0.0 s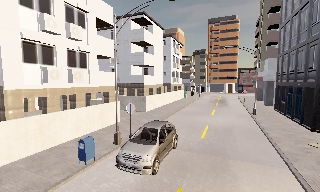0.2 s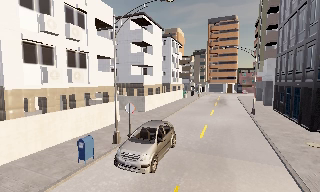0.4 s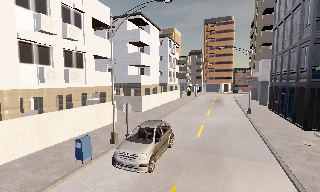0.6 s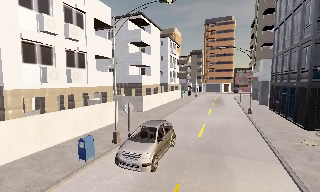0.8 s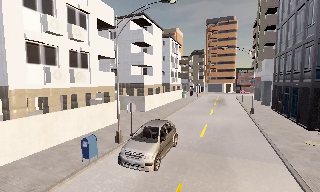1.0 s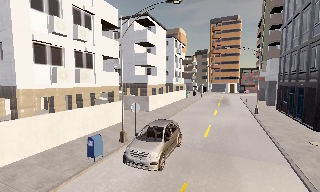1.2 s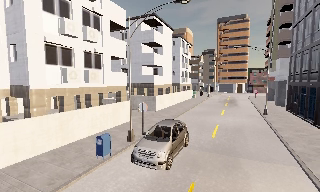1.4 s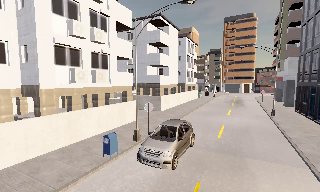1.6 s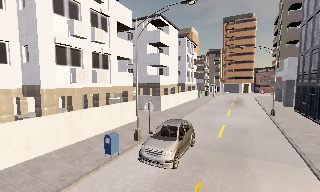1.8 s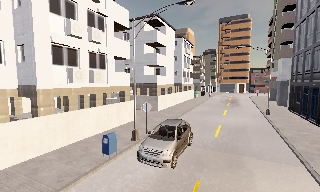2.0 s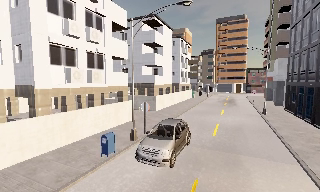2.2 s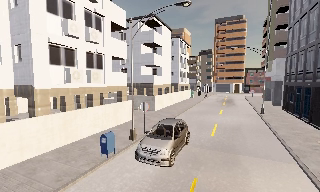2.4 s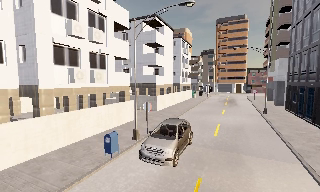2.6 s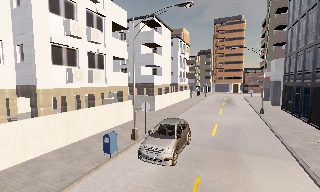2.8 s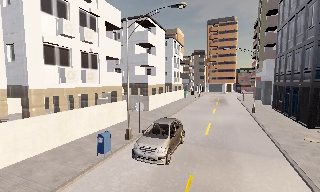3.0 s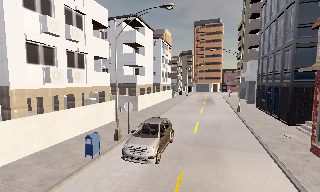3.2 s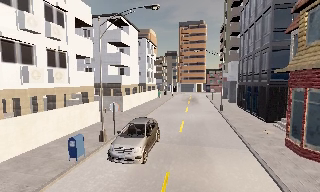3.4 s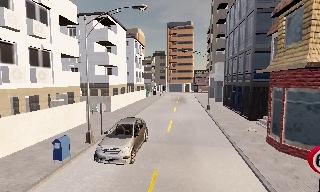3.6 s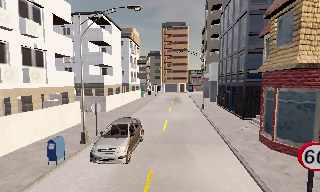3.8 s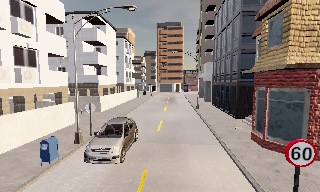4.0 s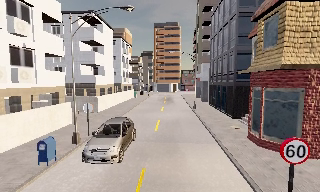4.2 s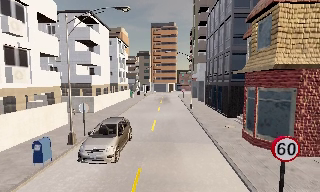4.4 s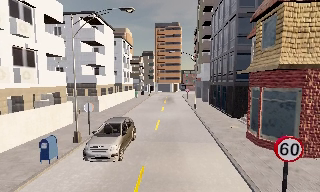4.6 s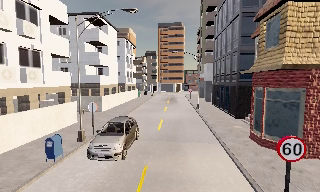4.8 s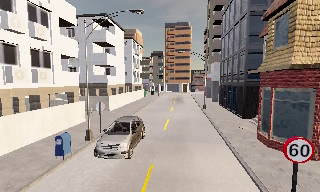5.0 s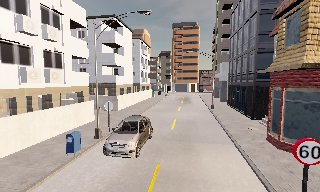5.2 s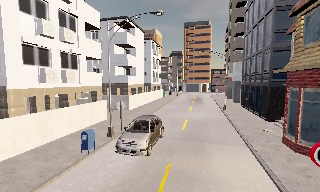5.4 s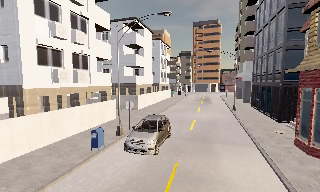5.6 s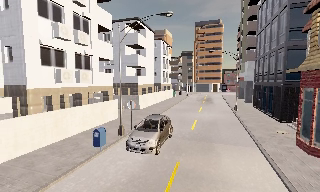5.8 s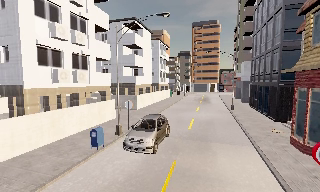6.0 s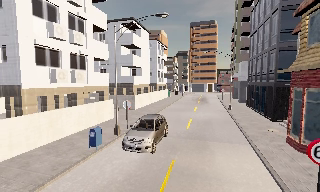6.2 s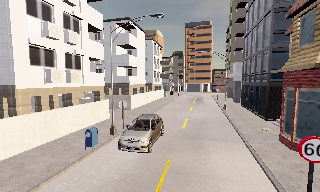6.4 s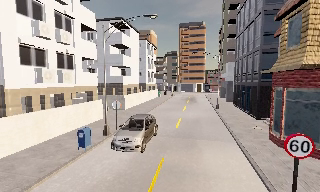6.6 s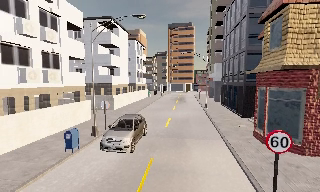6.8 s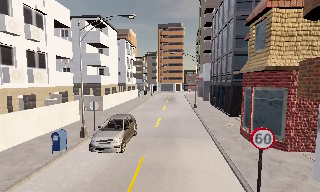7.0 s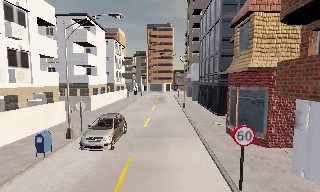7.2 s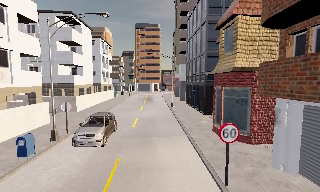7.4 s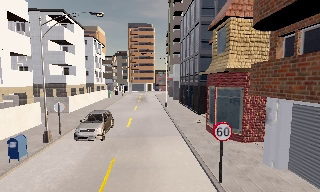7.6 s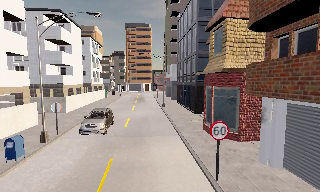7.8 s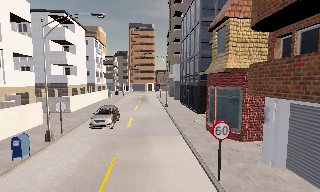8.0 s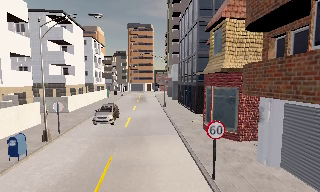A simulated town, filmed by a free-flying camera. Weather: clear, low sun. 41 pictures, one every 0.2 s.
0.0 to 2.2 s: The camera travels backward and to its left, about 1 m, so what stands in front gets smaller.
2.2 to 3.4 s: The camera pans to its right, which is clockwise from overhead, by about 15 degrees.
3.4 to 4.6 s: The camera shifts only a little, or ends up much as it began.
4.6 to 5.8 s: The camera pans to its left, which is counterclockwise from overhead, by about 10 degrees.
5.8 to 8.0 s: The camera pans to its right, which is clockwise from overhead, by about 20 degrees. It travels backward, about 1 m, so what stands in front gets smaller.
The film runs backward here.
